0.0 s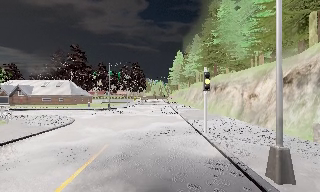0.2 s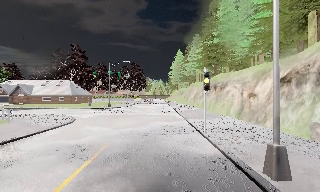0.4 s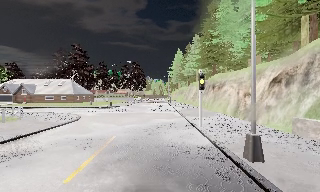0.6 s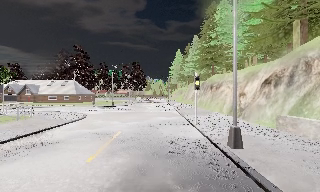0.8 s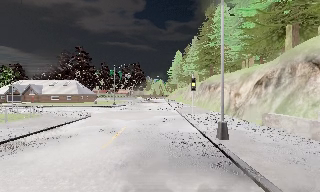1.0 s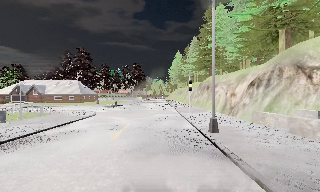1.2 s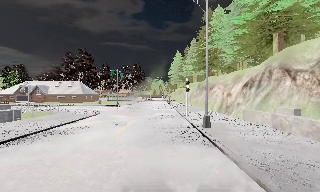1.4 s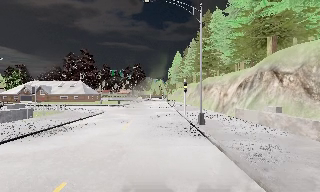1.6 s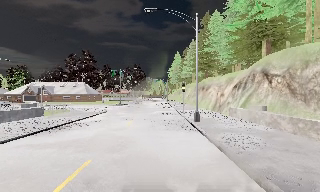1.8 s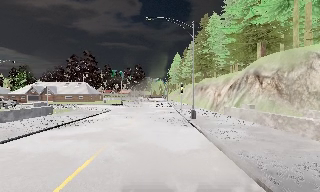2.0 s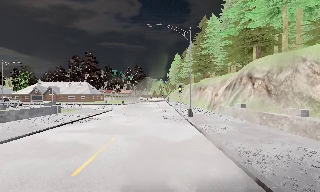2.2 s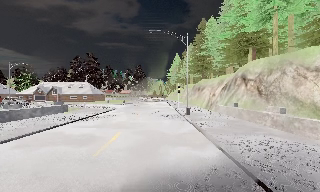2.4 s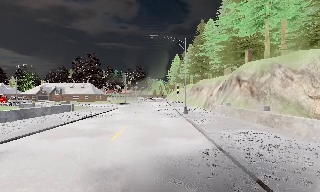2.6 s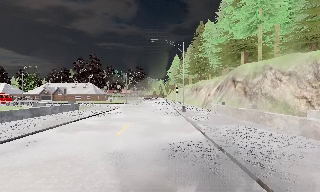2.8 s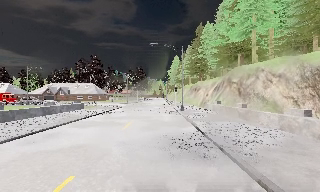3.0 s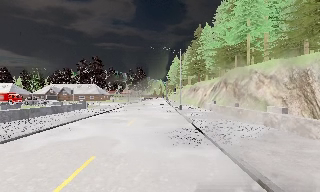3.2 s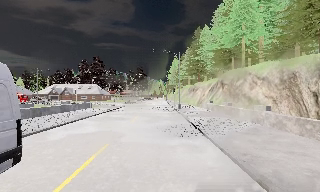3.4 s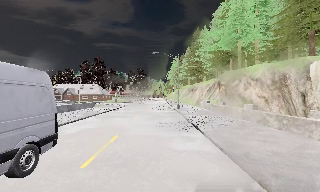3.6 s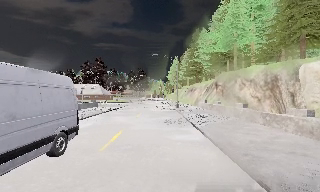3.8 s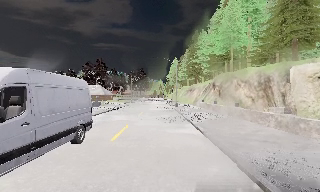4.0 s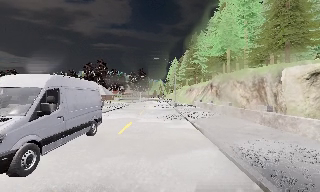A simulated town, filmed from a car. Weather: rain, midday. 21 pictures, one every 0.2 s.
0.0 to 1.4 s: The camera travels backward, about 6 m, so what stands in front gets smaller. It gains speed.
1.4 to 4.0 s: The camera travels backward, about 16 m, so what stands in front gets smaller.
The film runs backward here.
